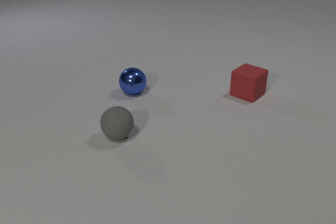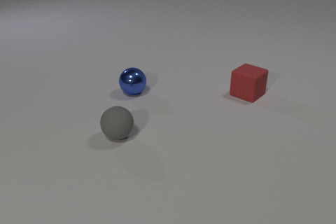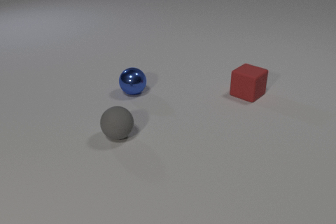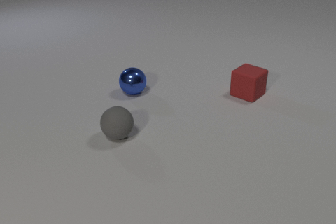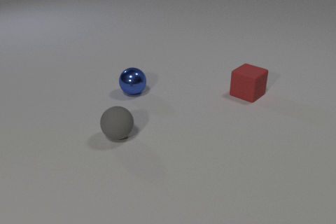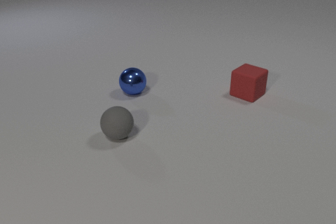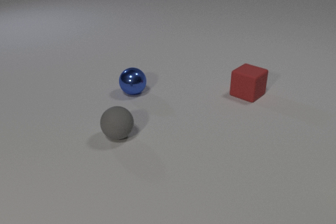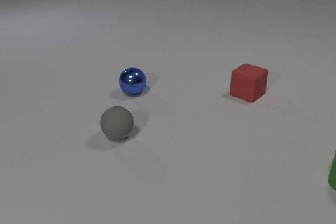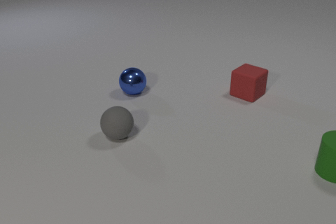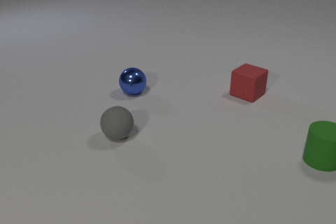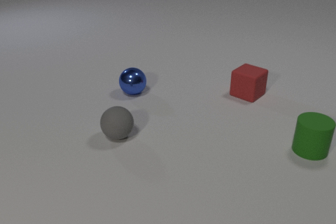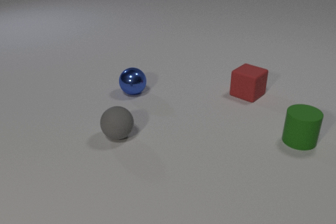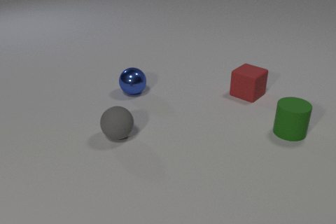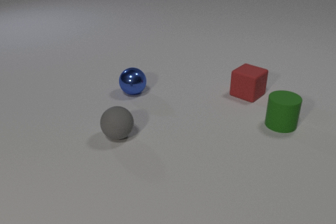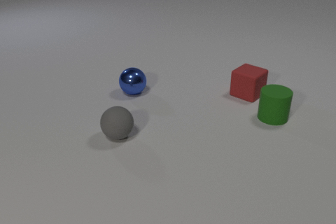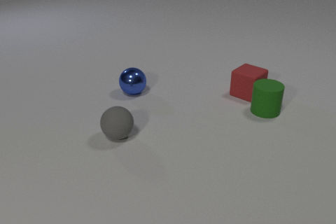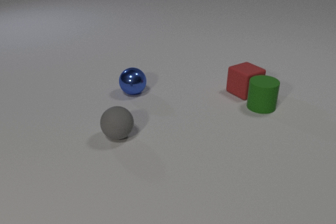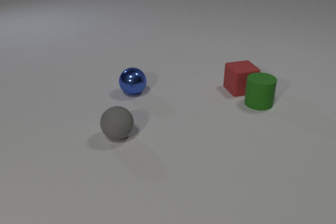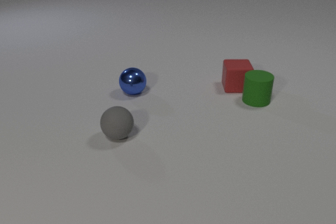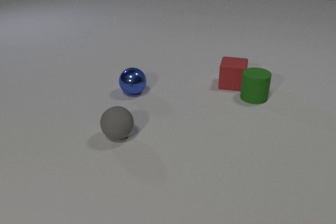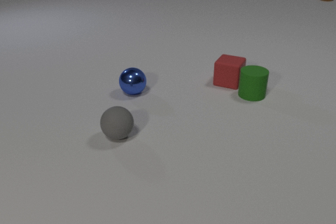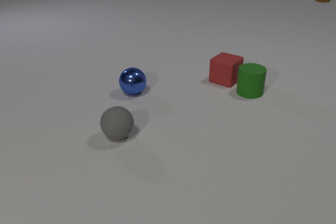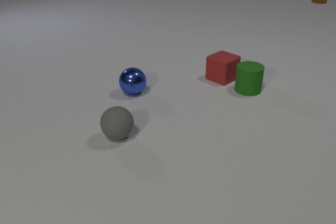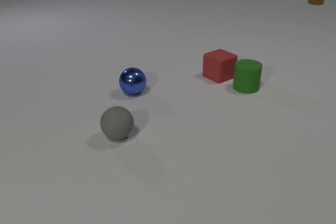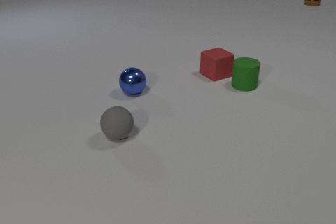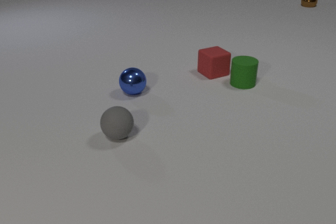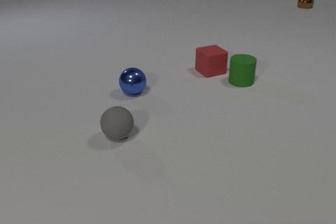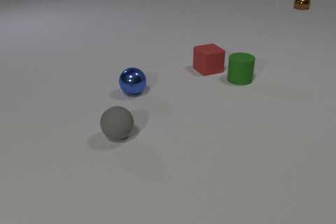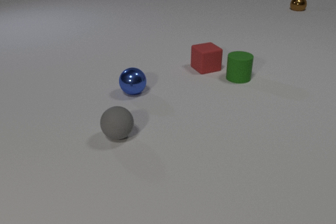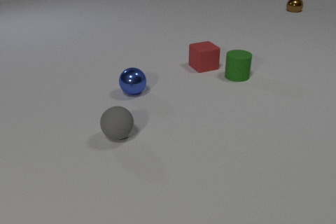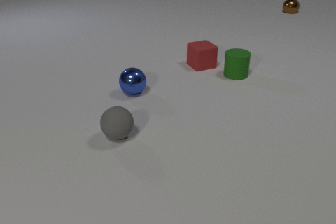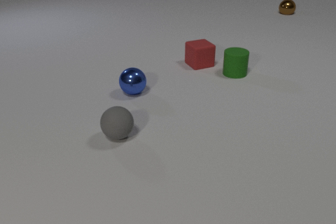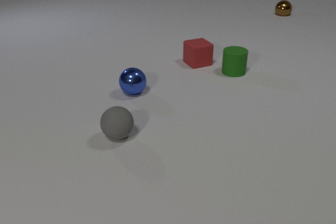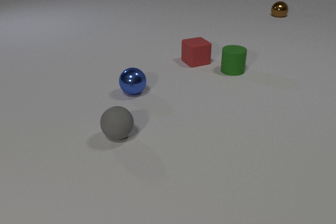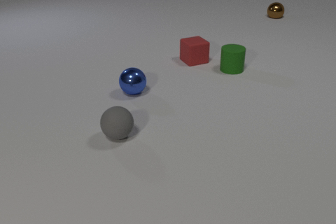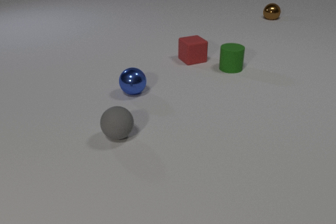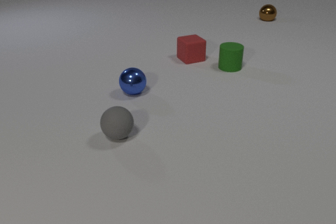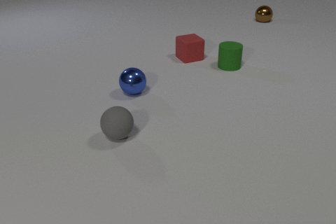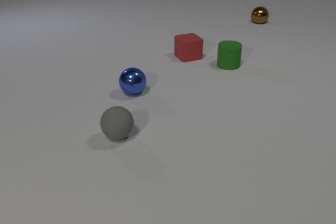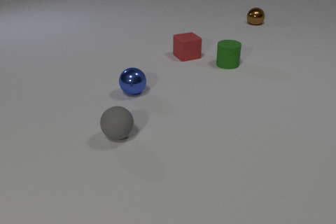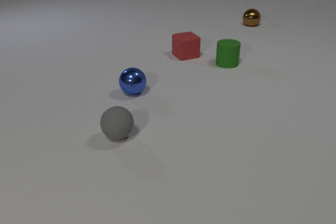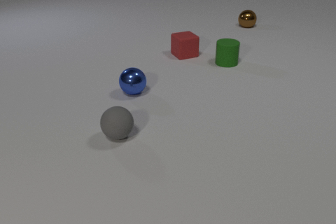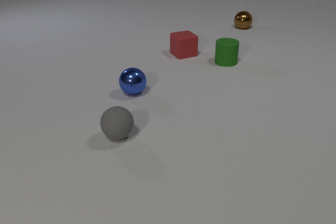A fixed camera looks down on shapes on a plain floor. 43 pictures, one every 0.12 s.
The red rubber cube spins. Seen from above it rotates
clockwise.
The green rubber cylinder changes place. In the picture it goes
away from the camera.
0.00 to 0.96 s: The green rubber cylinder comes in at the right edge, slides to the left and away from the camera.
0.96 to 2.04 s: The green rubber cylinder slides away from the camera and to the left. The red rubber cube slides away from the camera and to the left, spins so that its near face slides to the left, clockwise seen from above. The brown metal sphere comes in at the top edge. The green rubber cylinder and the red rubber cube collide.
2.04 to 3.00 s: The green rubber cylinder slides away from the camera and to the left. The red rubber cube slides away from the camera and to the left, spins so that its near face slides to the left, clockwise seen from above. The brown metal sphere rolls toward the camera and to the left.
3.00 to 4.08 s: The green rubber cylinder slides away from the camera. The red rubber cube slides away from the camera and to the left. The brown metal sphere rolls toward the camera and to the left.
4.08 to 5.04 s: The green rubber cylinder slides away from the camera. The red rubber cube slides away from the camera and to the left. The brown metal sphere rolls toward the camera and to the left.
What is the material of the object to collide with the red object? rubber.
What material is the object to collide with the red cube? rubber.
What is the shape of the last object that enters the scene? sphere.
